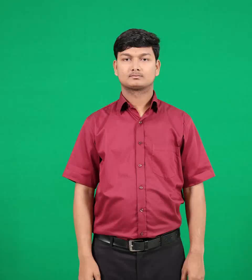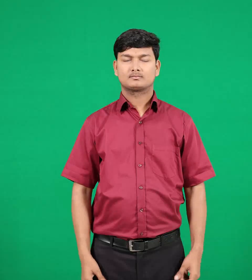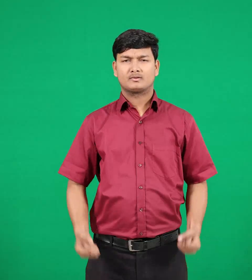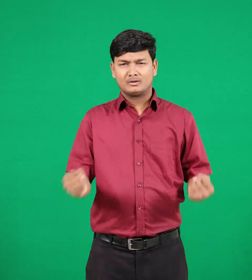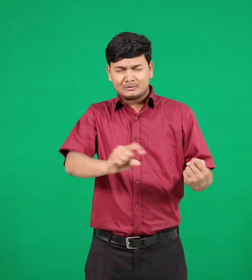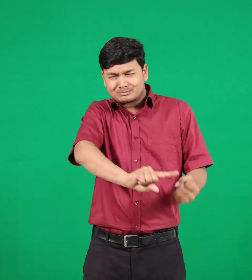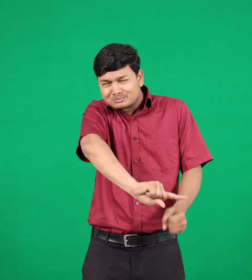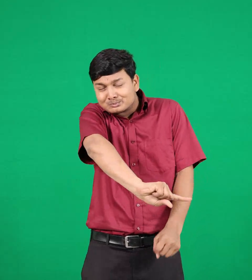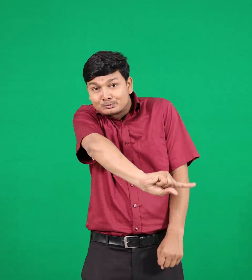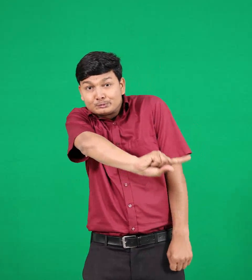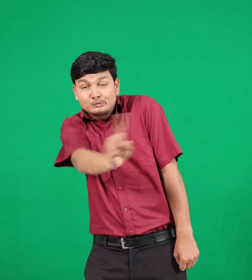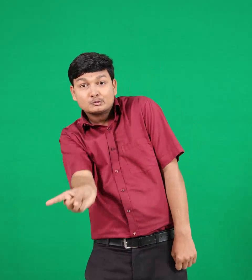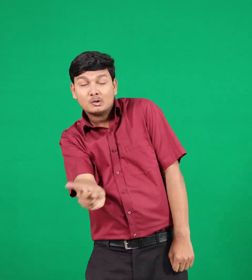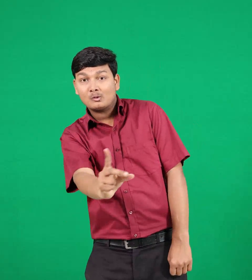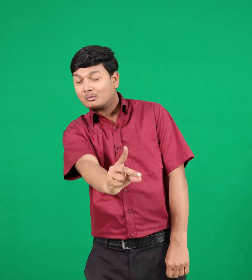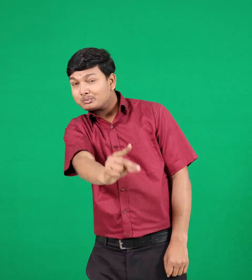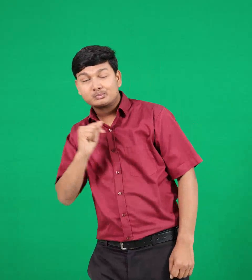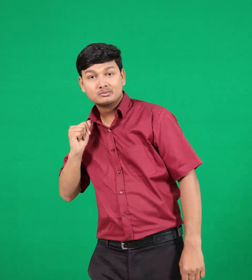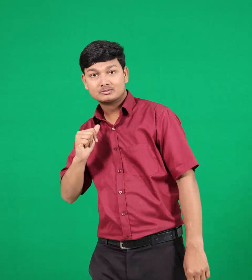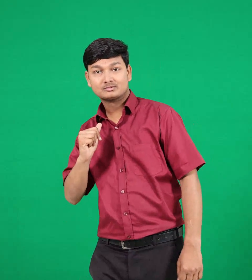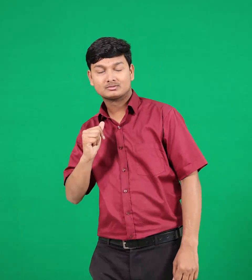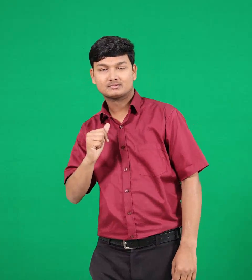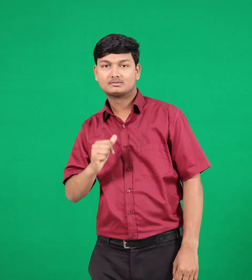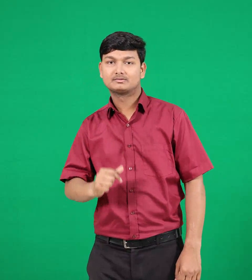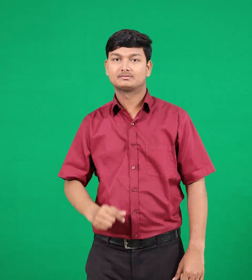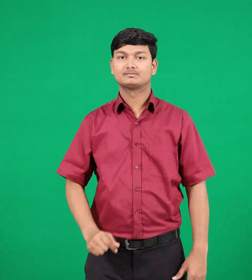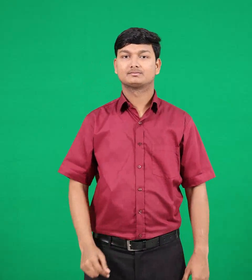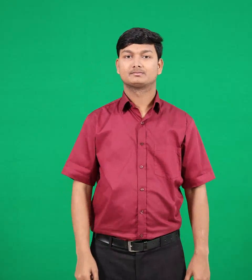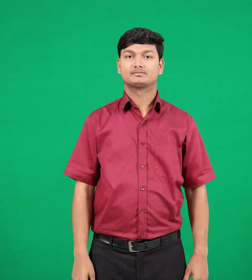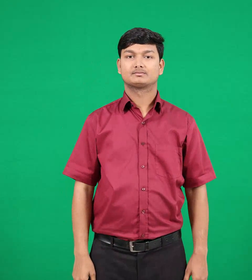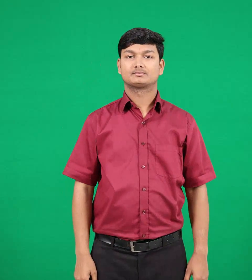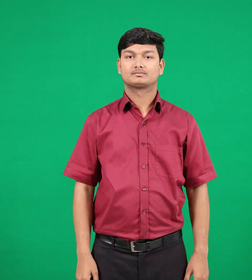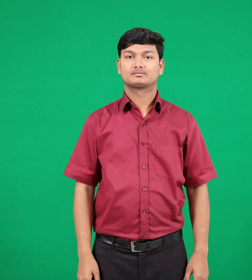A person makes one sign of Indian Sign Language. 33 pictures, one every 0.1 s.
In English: speed
